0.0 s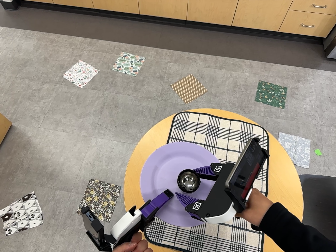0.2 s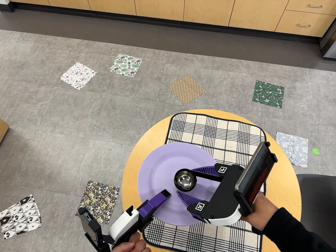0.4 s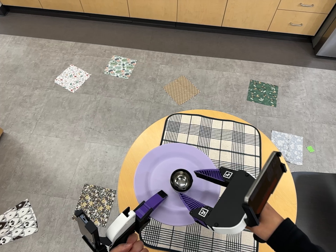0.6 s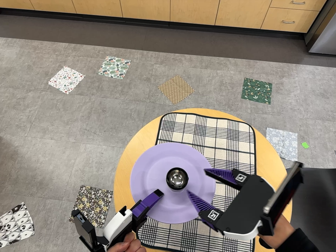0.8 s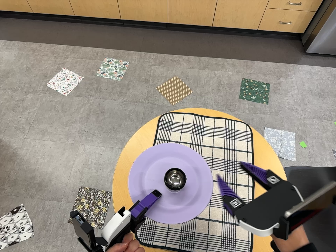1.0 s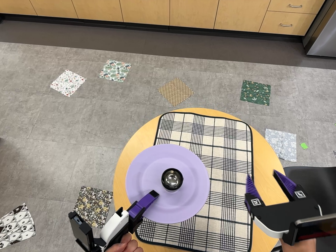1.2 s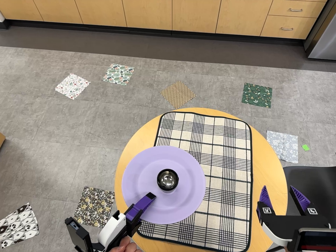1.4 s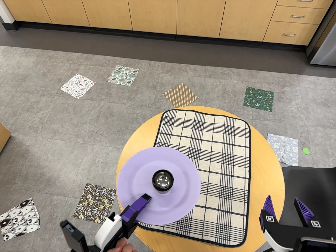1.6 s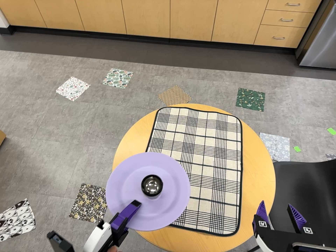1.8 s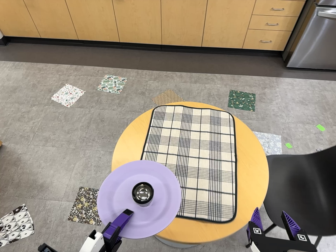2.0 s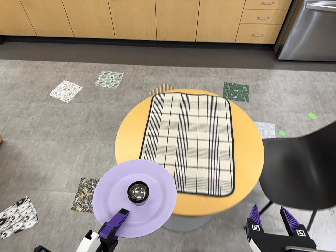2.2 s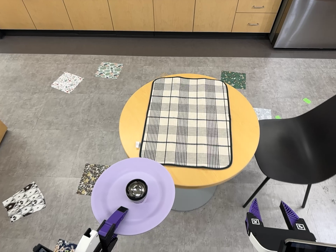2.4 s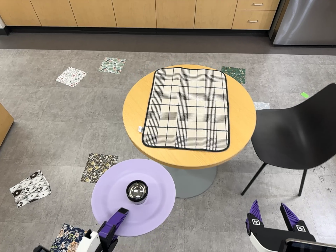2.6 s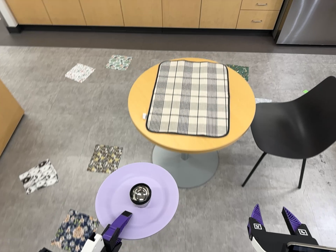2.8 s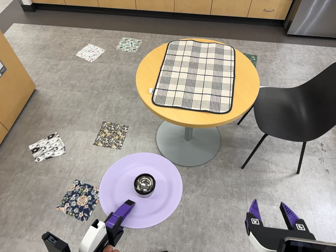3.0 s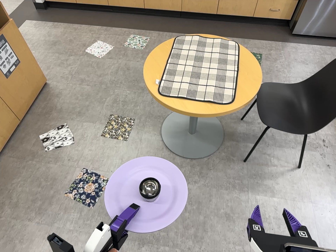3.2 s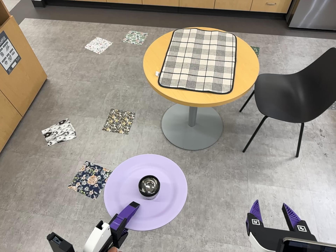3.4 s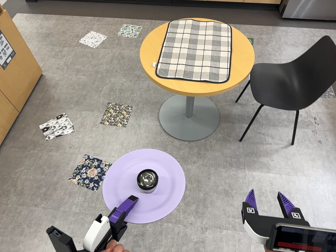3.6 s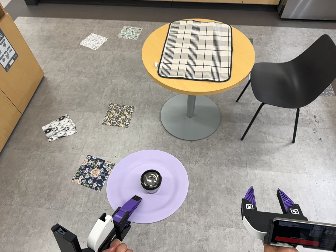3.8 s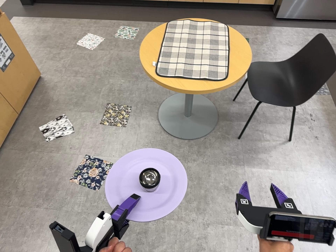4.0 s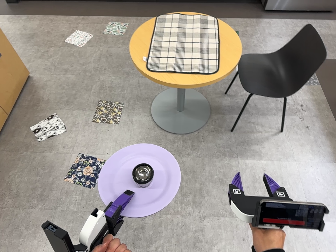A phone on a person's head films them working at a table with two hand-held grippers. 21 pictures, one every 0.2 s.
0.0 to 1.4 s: The camera travels toward the bottom of its view, backward and to its right, about 14 cm, so close, fixed things drift upward.
1.4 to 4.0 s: The camera travels toward the bottom of its view and backward, about 90 cm, so close, fixed things drift upward.
The film runs backward here.
